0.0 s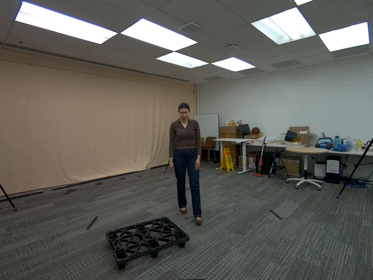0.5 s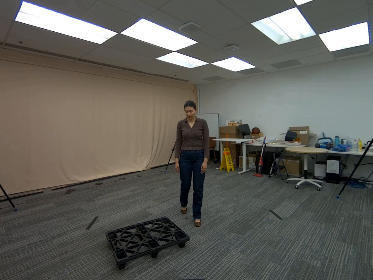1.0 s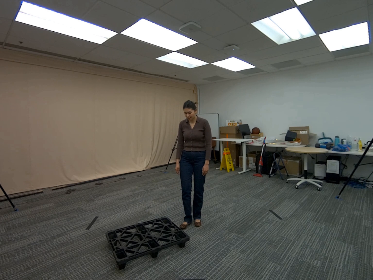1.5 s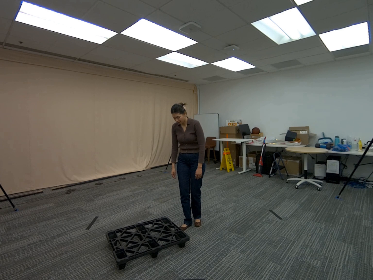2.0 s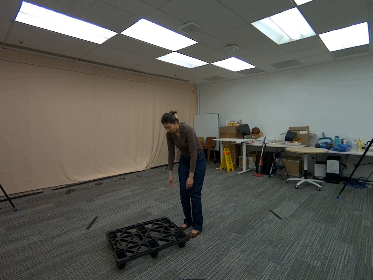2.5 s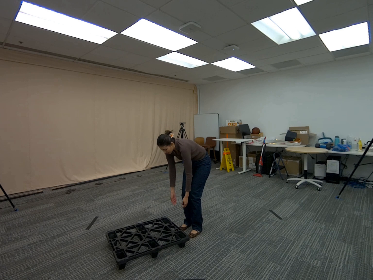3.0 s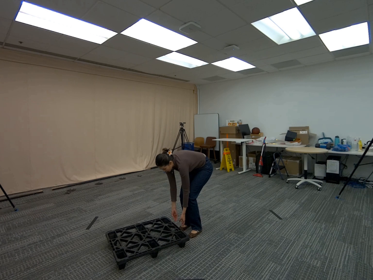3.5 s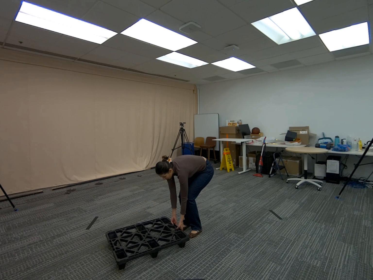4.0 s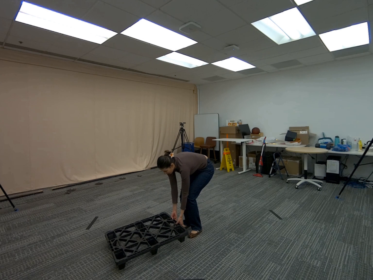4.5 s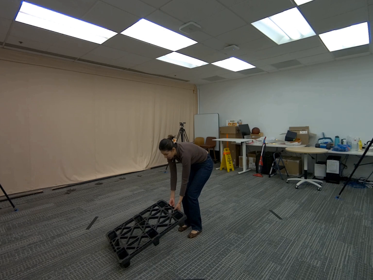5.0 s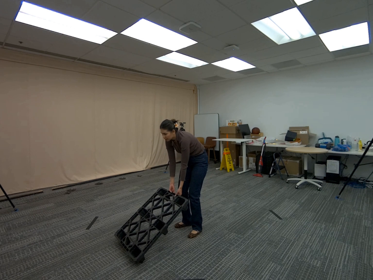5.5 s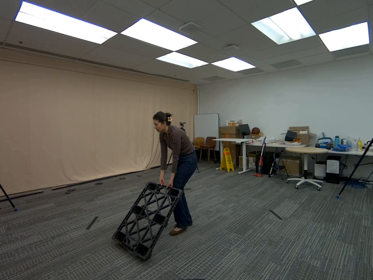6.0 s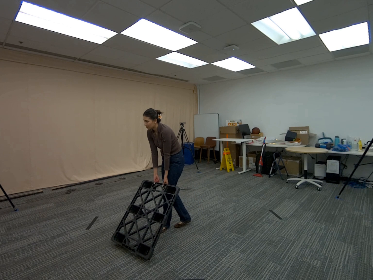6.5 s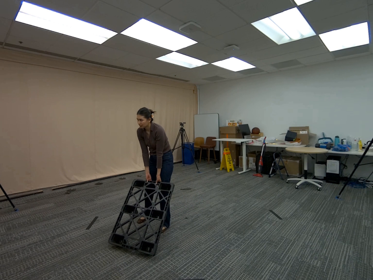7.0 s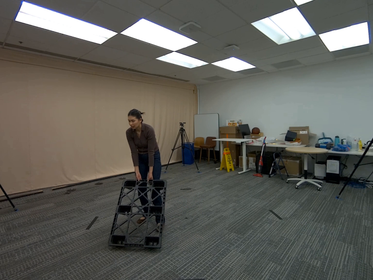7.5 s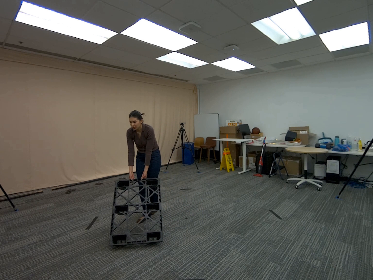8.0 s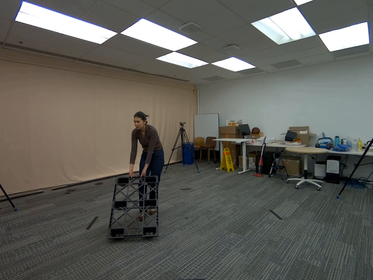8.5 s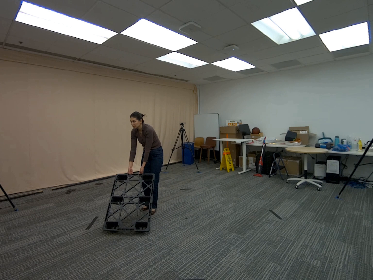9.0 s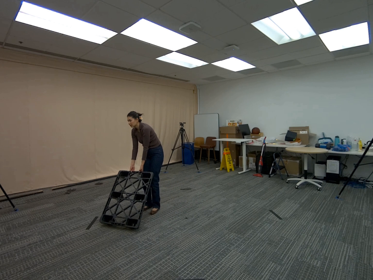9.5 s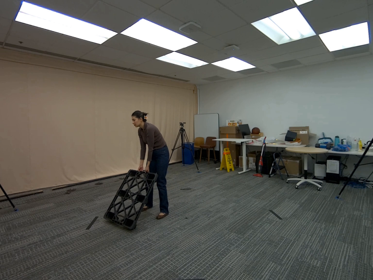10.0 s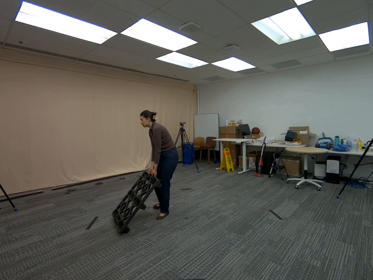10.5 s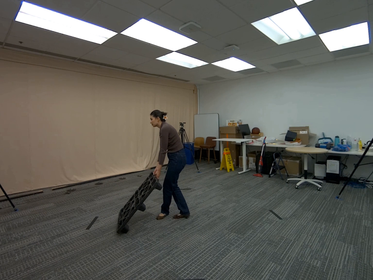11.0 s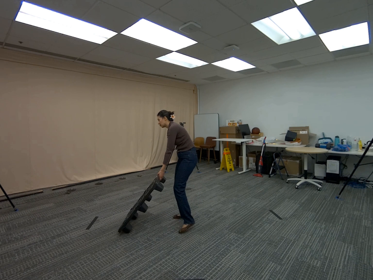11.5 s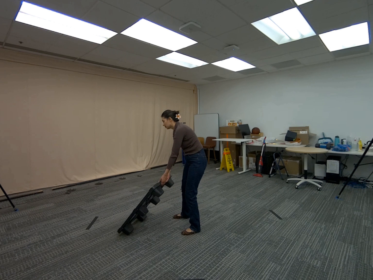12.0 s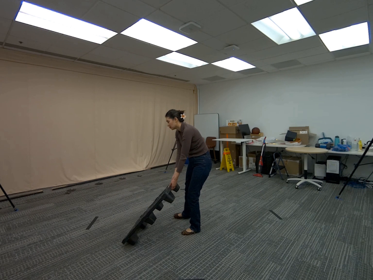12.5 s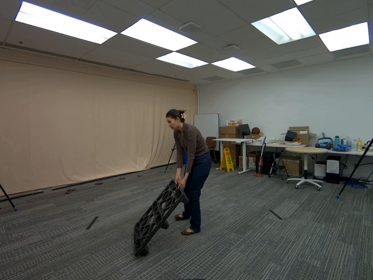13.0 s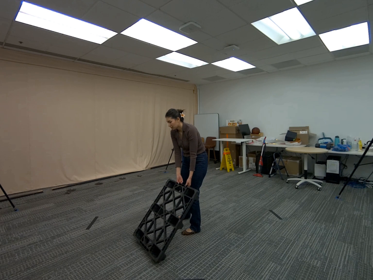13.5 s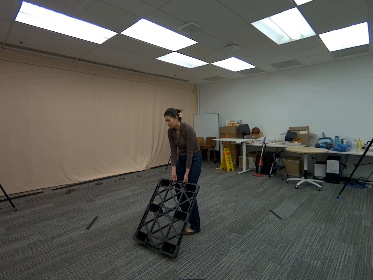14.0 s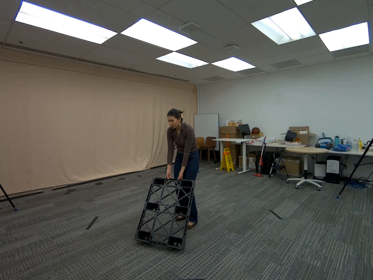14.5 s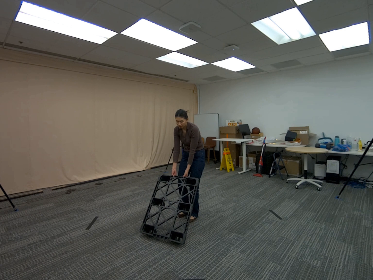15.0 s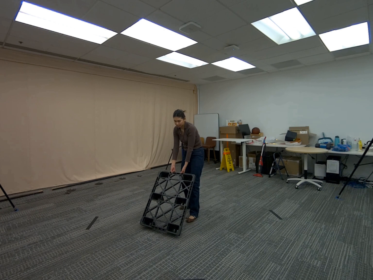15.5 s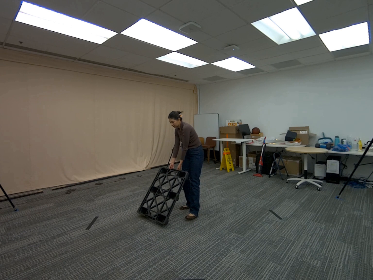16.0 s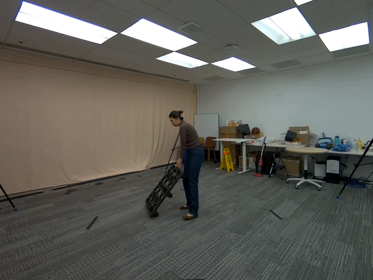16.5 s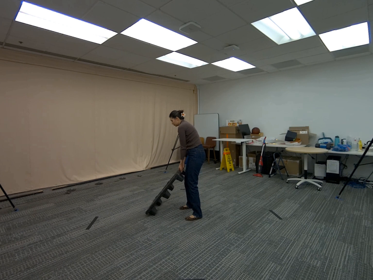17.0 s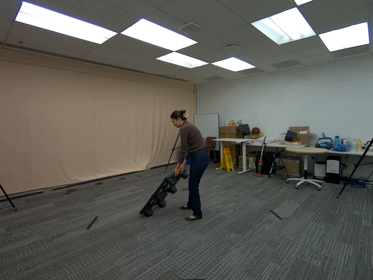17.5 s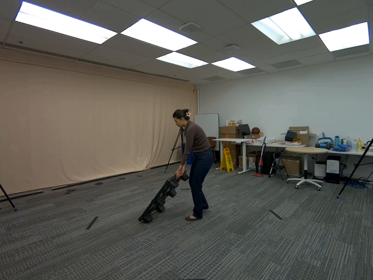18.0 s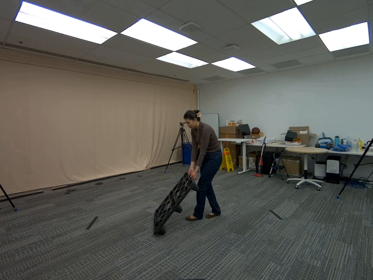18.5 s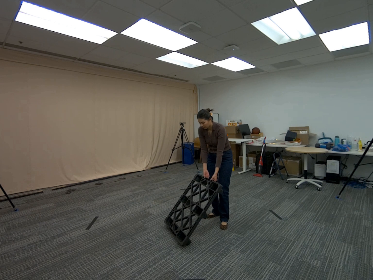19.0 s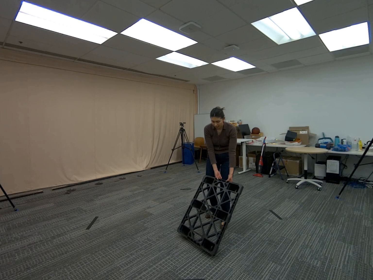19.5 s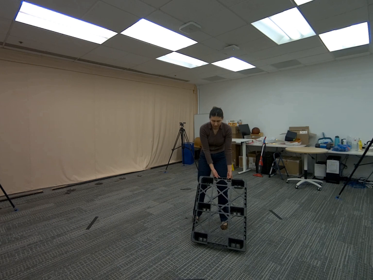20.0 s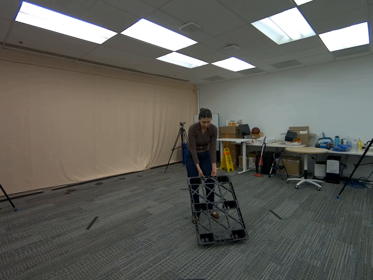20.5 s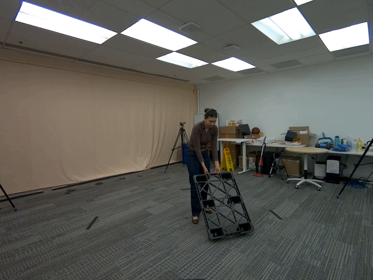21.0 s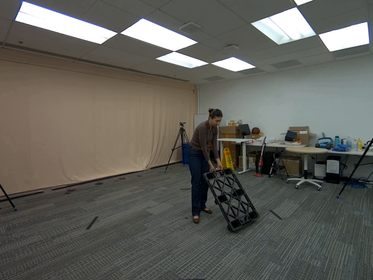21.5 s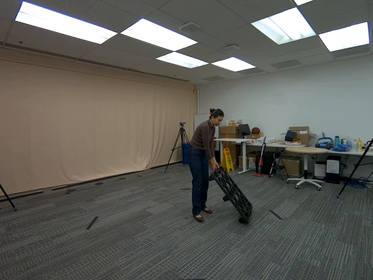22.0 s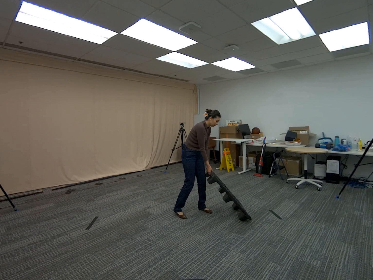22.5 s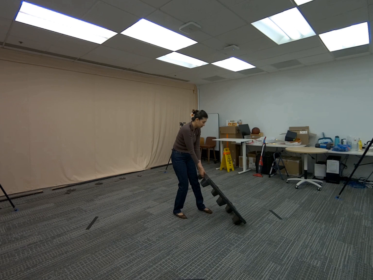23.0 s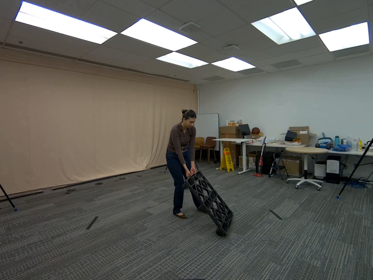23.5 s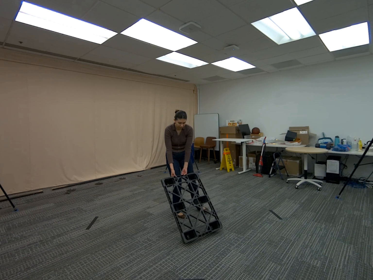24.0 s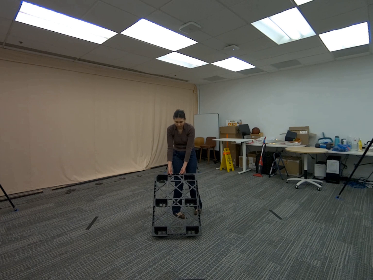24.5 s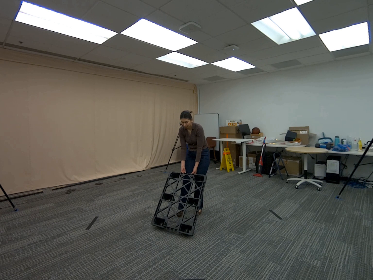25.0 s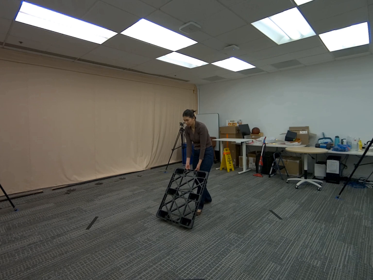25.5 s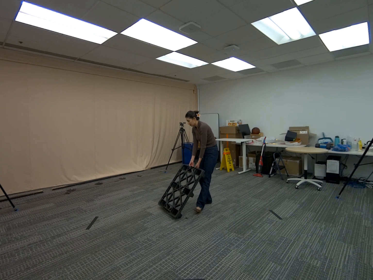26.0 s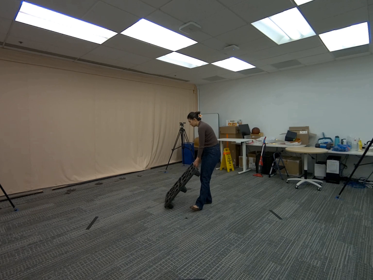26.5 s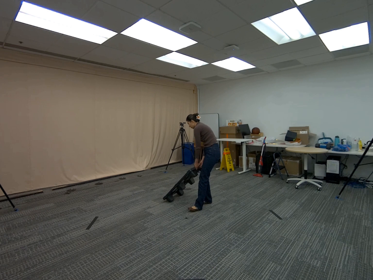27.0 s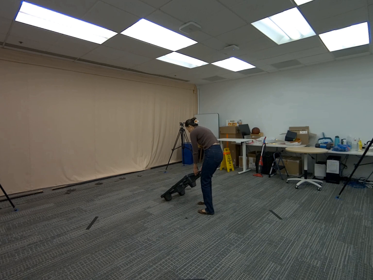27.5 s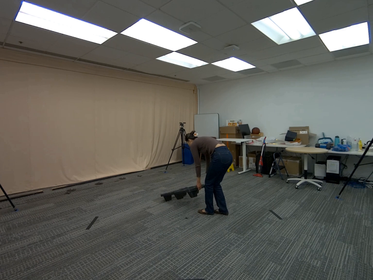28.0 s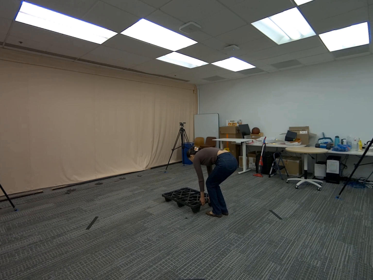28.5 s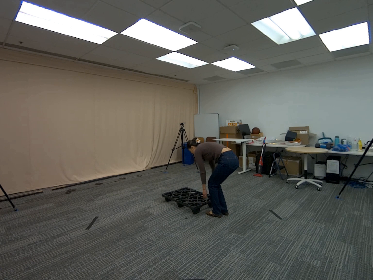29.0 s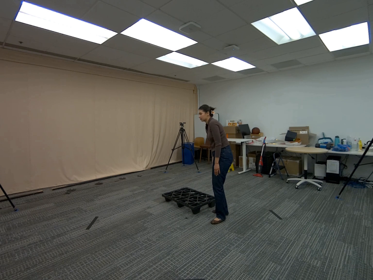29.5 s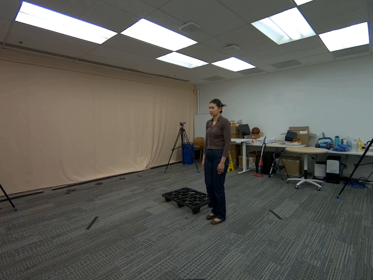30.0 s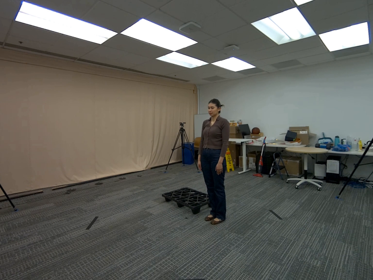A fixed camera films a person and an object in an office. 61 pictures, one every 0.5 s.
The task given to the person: Walk over to the platform on the ground and drag the platform within the bounding area. Once complete place the platform back on the ground.
